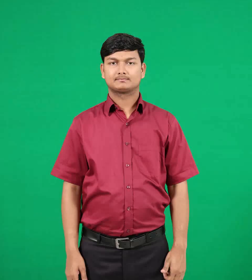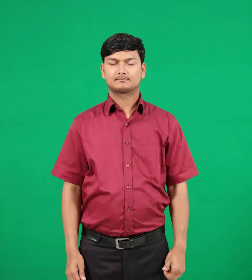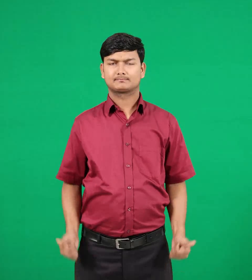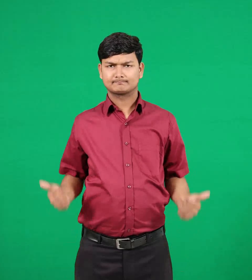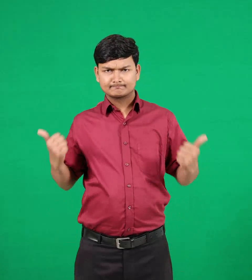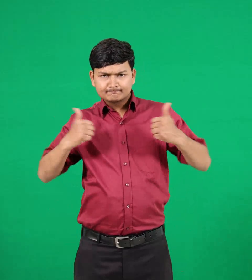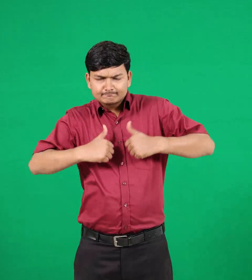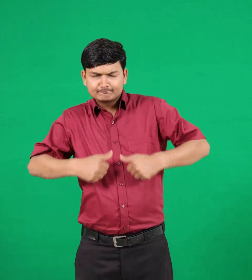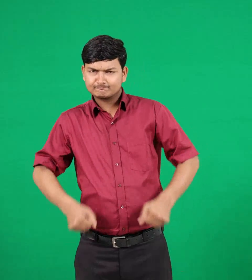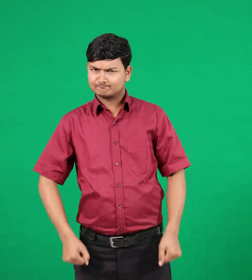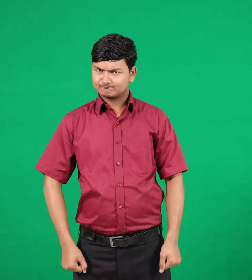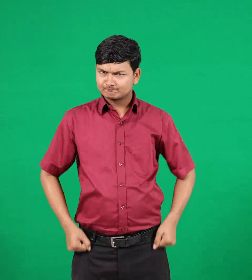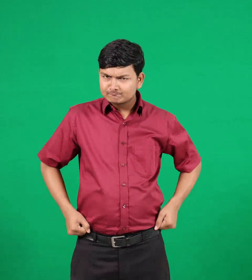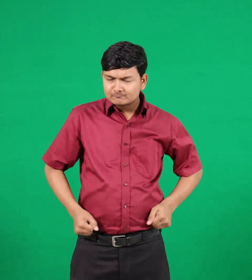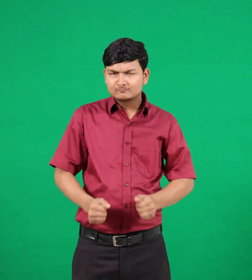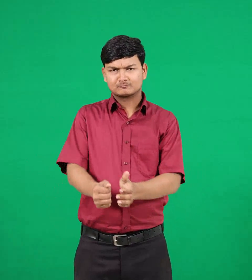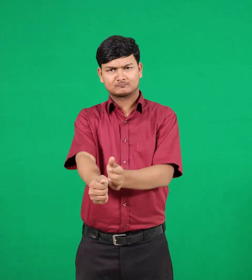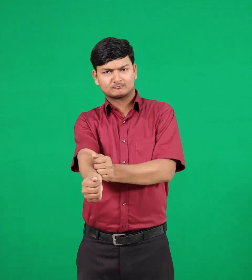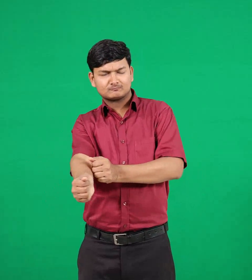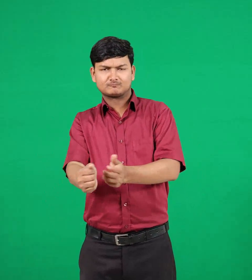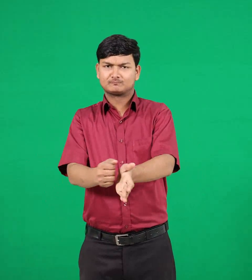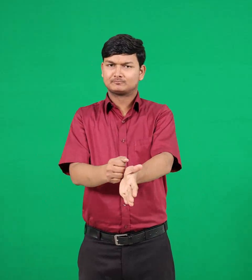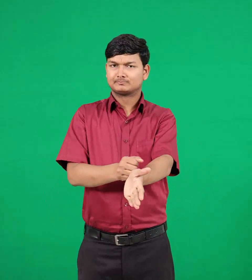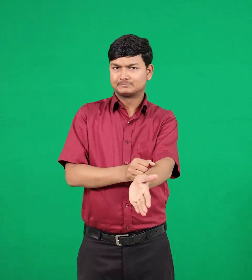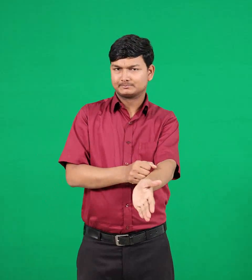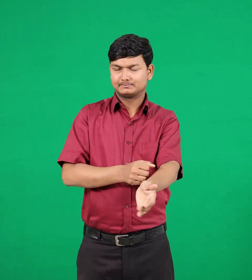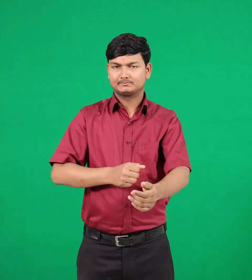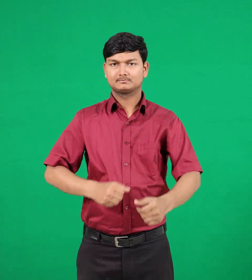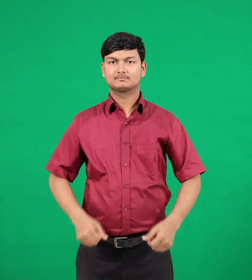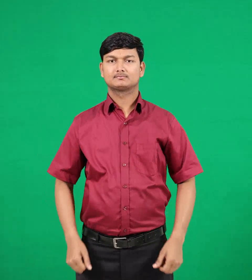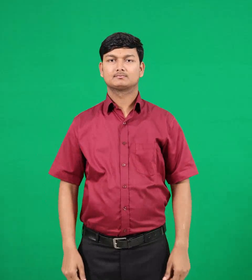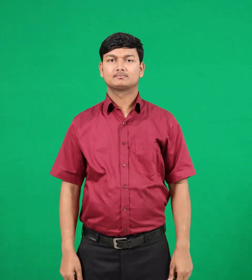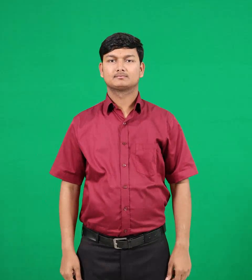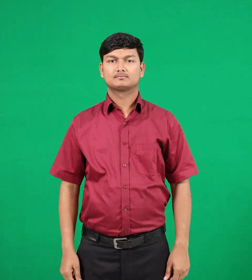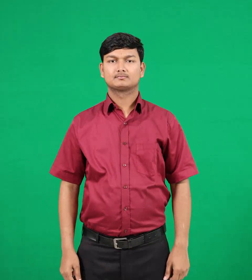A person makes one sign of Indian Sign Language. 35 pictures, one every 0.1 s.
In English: wear
